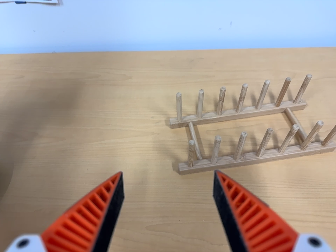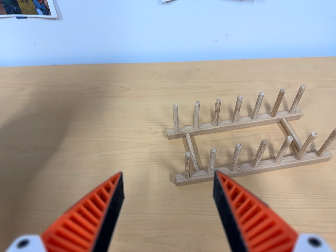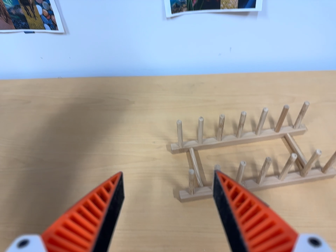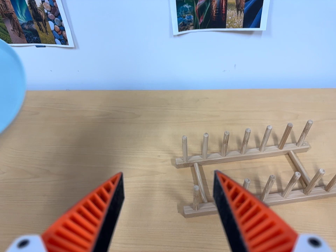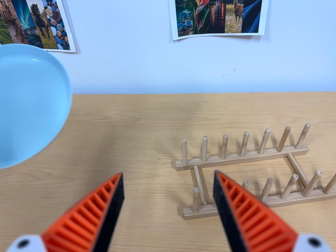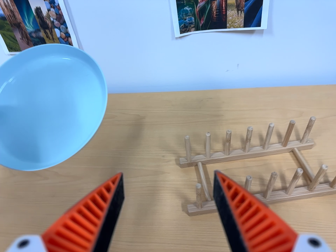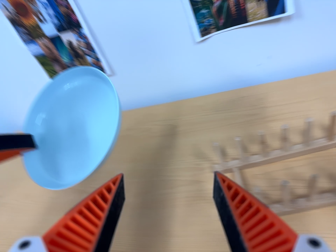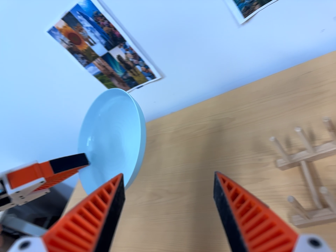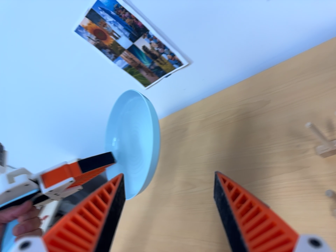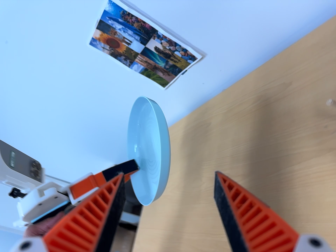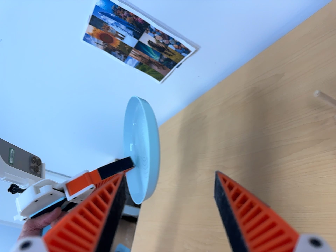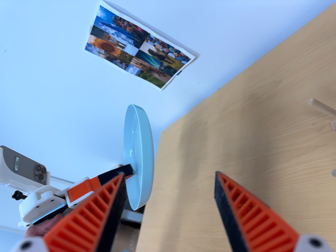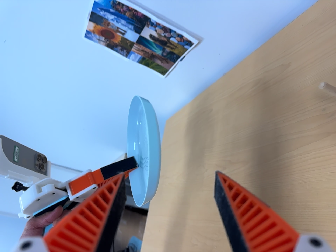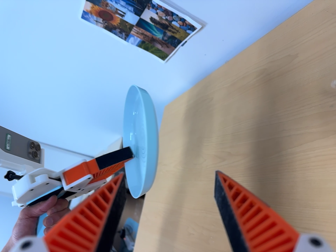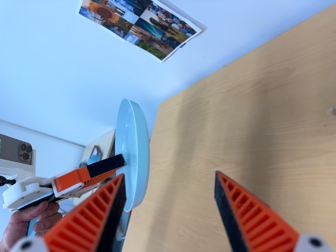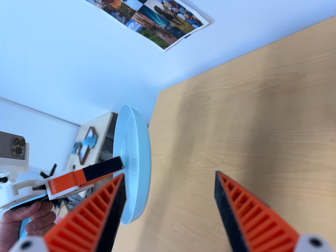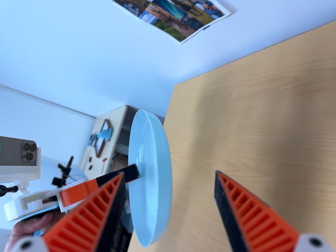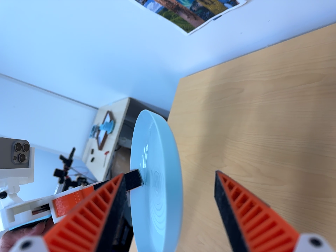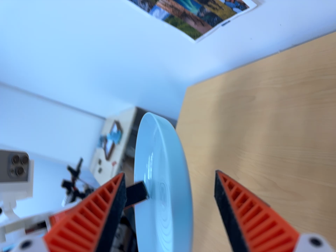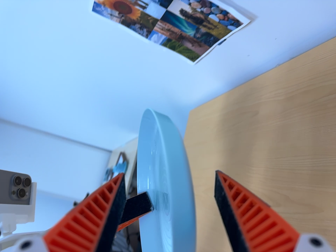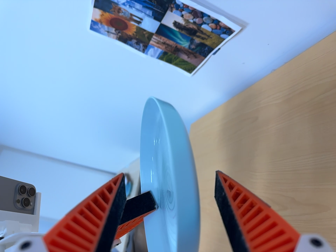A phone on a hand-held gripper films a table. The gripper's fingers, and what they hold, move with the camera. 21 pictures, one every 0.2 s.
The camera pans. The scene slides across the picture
to the right.
0.0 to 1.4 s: The scene slides to the right, as the camera pans about 35 degrees to its left. It travels to its right and toward the top of its view, about 14 cm. It rolls about its line of sight by about 15 degrees, and the scene rotates counterclockwise.
1.4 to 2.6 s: The camera pans to its left by about 20 degrees. It travels to its right and toward the top of its view, about 10 cm. Its aim tips toward the bottom of its view by about 10 degrees. It rolls about its line of sight by about 15 degrees, and the scene rotates counterclockwise.
2.6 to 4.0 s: The camera travels forward and toward the top of its view, about 14 cm, so what stands in front looms larger.
The film runs forward here.
